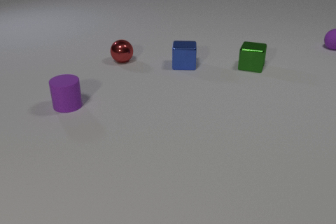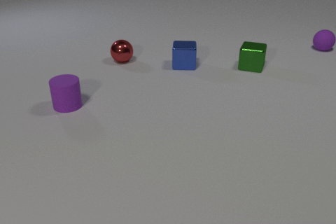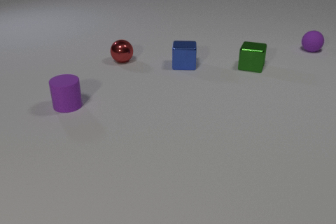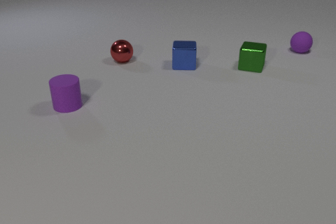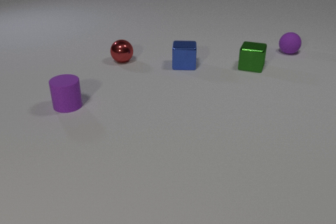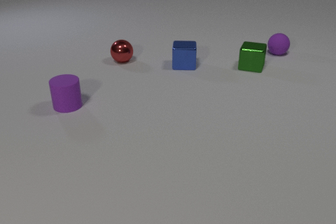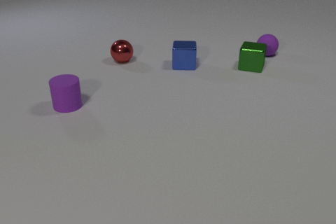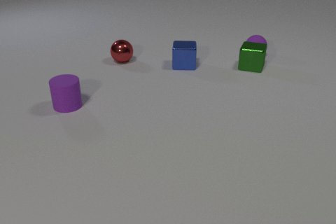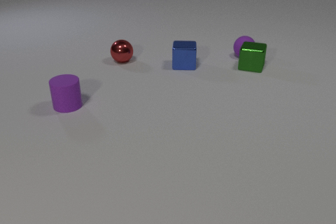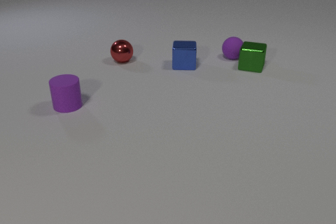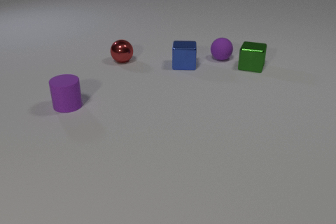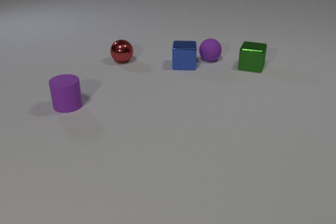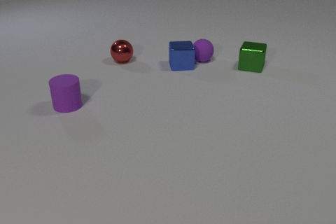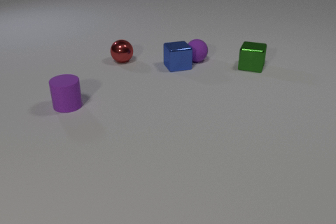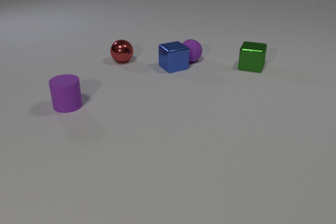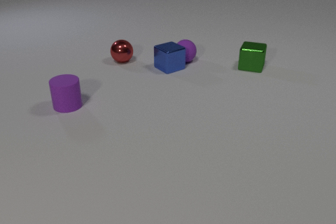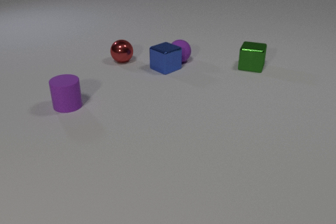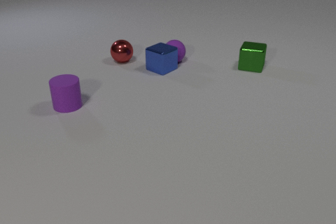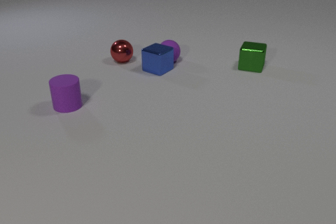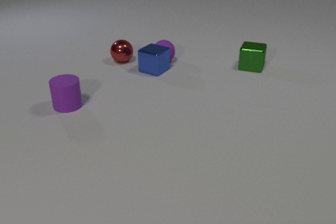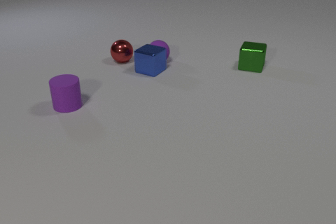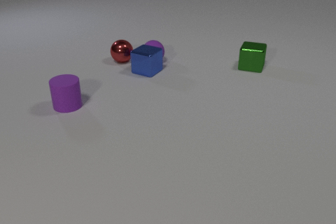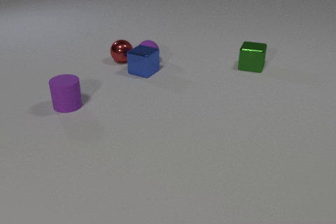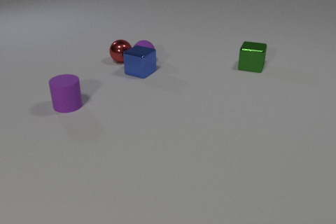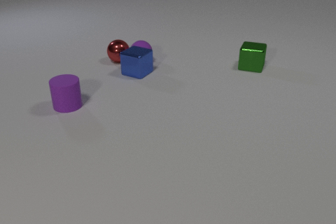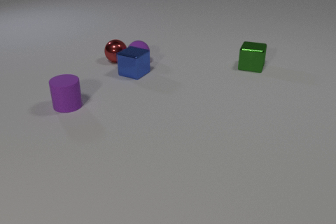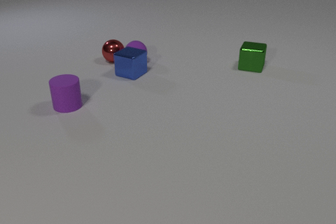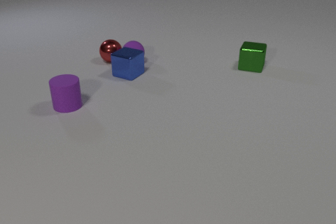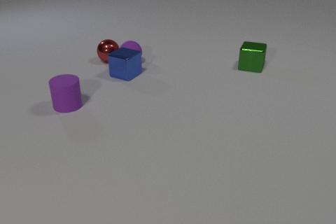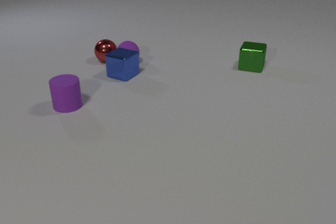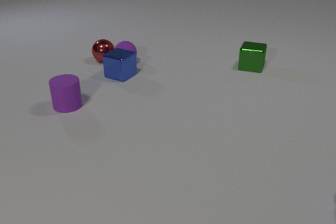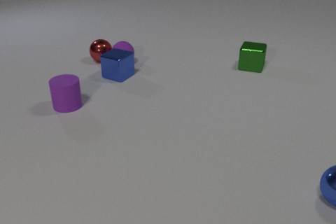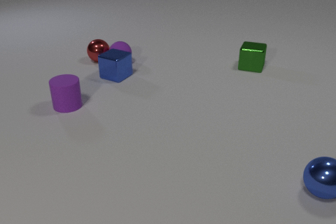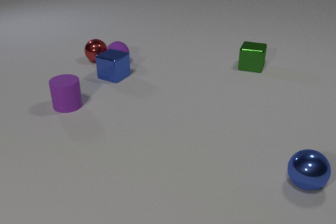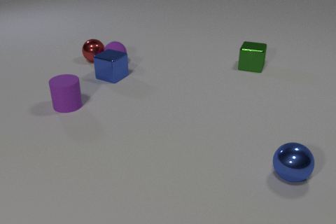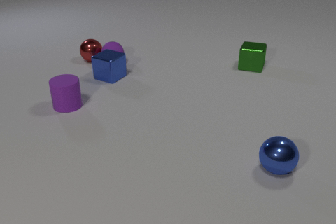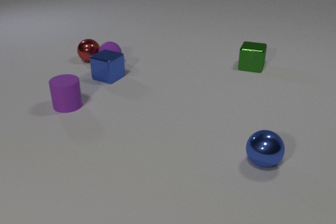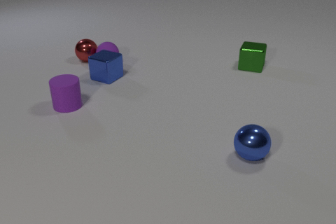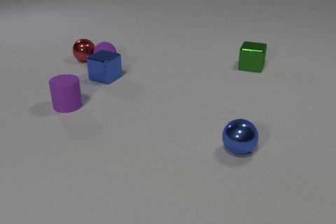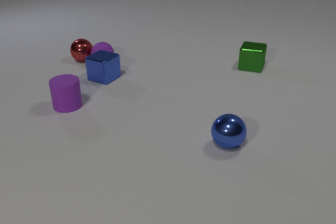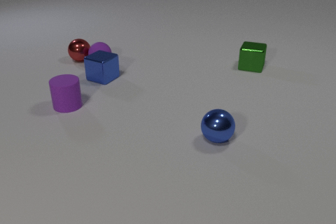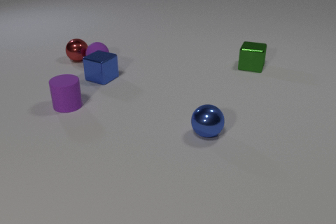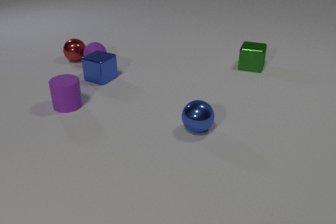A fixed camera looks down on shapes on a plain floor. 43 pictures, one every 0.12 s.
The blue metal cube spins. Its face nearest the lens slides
to the right.
The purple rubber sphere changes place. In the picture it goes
to the left.
0.00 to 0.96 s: The purple rubber sphere rolls to the left and toward the camera.
0.96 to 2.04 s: The purple rubber sphere rolls to the left. The blue metal cube slides to the left, spins so that its near face slides to the right, counterclockwise seen from above. The purple rubber sphere and the blue metal cube collide.
2.04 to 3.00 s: The purple rubber sphere rolls to the left. The blue metal cube slides to the left. The red metal sphere rolls to the left. The purple rubber sphere and the red metal sphere collide.
3.00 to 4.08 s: The purple rubber sphere rolls to the left. The blue metal cube slides to the left. The red metal sphere rolls to the left. The blue metal sphere comes in at the right edge, rolls to the left and away from the camera.
4.08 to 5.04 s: The purple rubber sphere rolls to the left. The blue metal cube slides to the left. The red metal sphere rolls to the left. The blue metal sphere rolls to the left and away from the camera.
How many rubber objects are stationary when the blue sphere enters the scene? 1.
How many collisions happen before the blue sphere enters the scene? 2.
How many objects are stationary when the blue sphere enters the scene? 2.
